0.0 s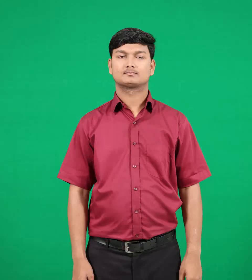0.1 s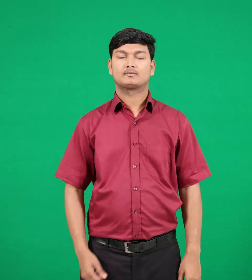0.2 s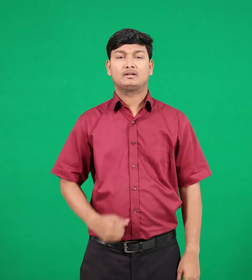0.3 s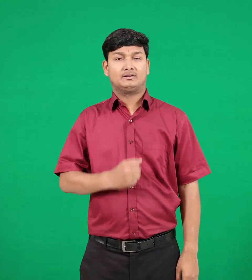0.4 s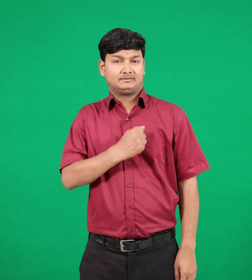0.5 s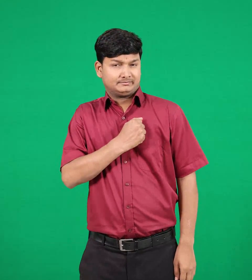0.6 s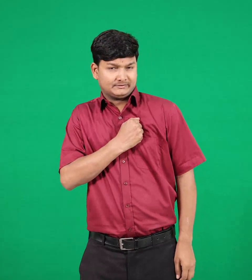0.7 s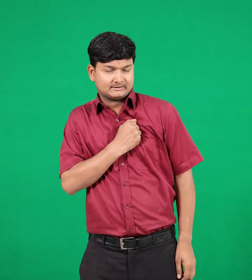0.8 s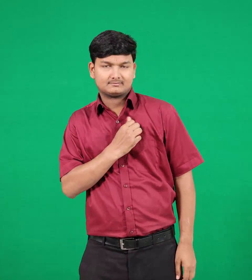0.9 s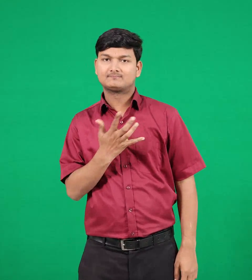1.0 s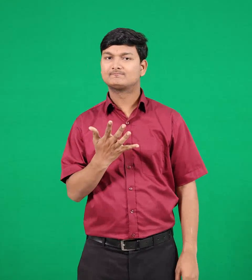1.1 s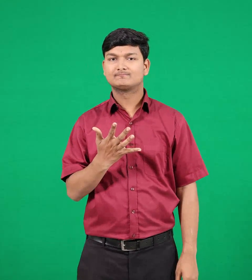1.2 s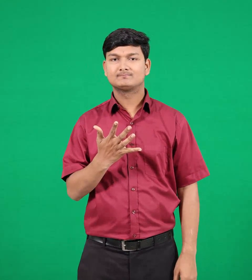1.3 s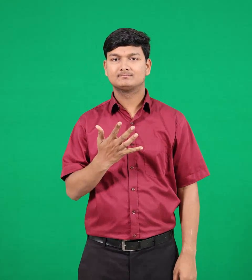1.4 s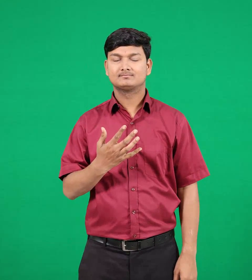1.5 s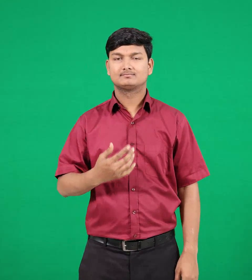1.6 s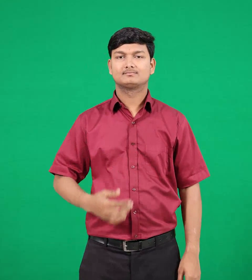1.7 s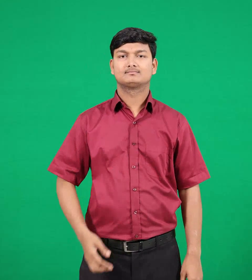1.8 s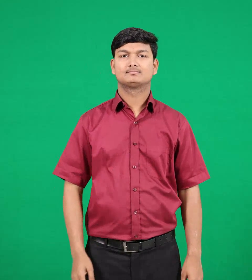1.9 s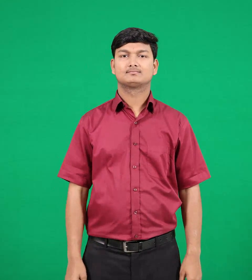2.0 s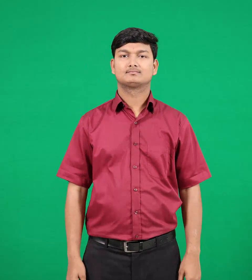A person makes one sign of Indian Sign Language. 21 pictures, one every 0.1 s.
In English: unfaith
